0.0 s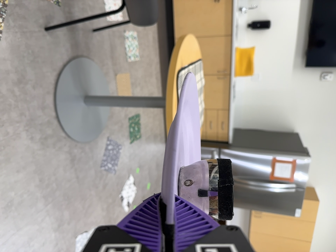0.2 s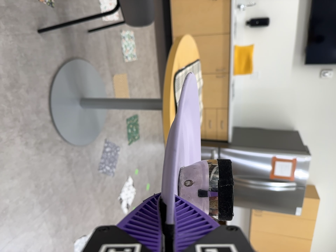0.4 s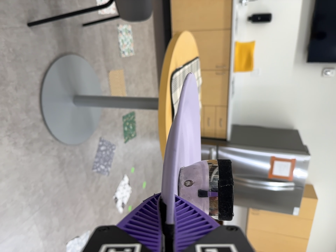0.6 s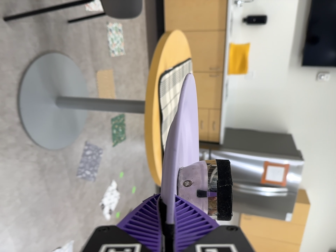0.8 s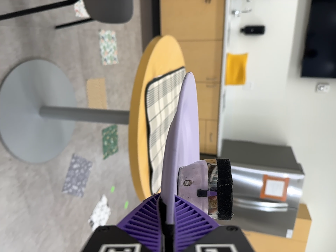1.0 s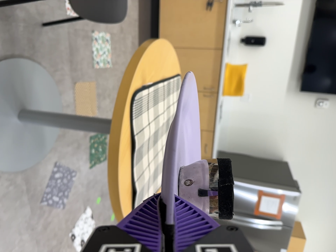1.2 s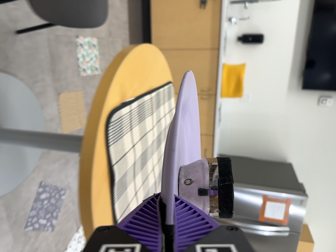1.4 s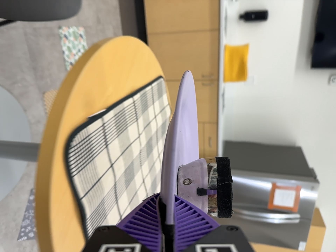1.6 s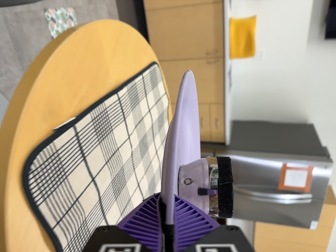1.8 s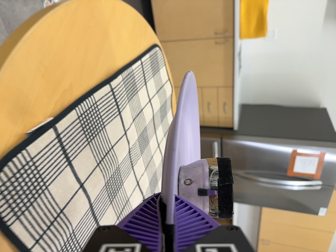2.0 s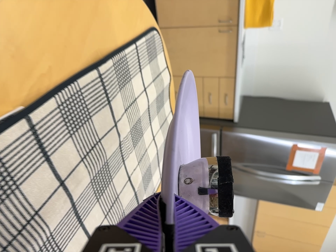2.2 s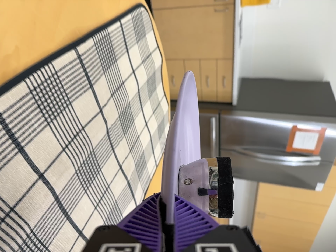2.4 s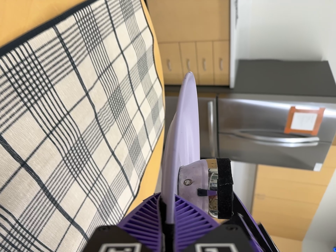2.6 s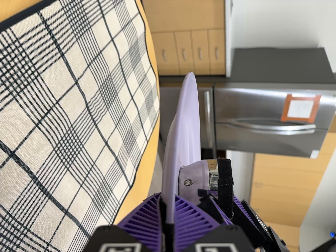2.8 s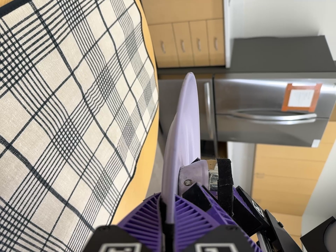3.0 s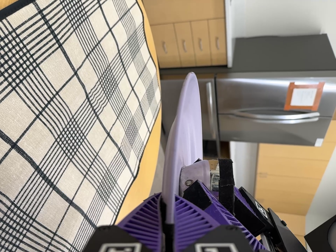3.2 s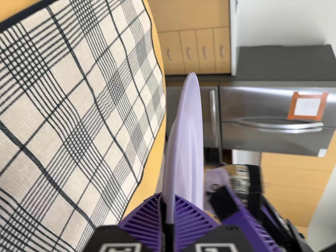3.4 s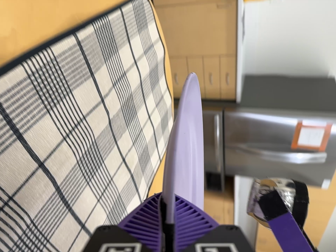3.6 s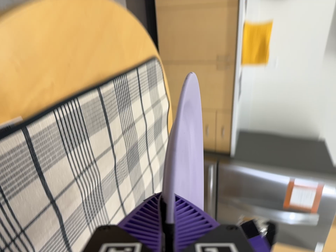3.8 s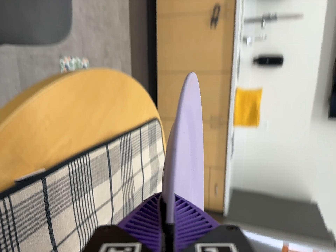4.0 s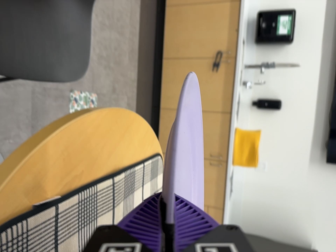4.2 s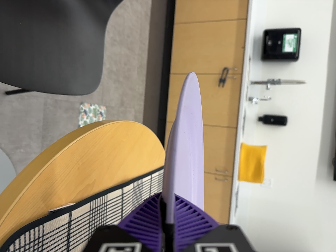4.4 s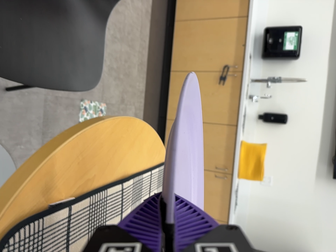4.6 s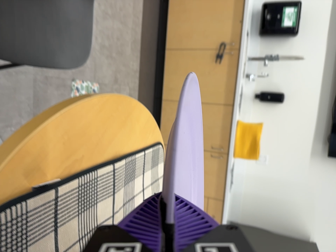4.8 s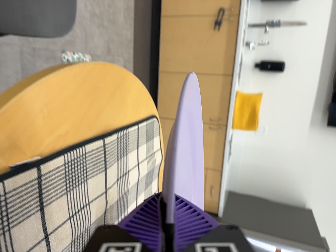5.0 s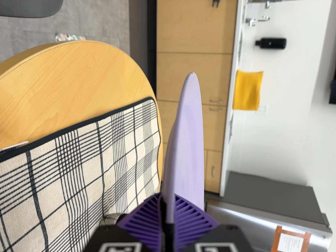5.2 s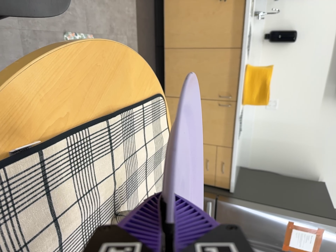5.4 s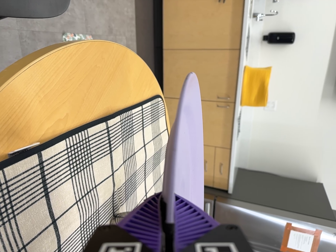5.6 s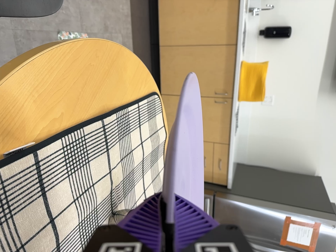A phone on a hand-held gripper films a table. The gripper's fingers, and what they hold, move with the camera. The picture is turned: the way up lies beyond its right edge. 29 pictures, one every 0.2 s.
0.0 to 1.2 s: The camera travels forward, about 60 cm, so what stands in front looms larger.
1.2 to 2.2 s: The camera travels forward and toward the top of its view, about 40 cm, so what stands in front looms larger. Its aim tips toward the bottom of its view by about 20 degrees.
2.2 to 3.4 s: The camera shifts only a little, or ends up much as it began.
3.4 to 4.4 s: The camera travels backward, about 18 cm. Its aim tips toward the top of its view by about 35 degrees, and the scene shifts downward. It rolls about its line of sight by about 15 degrees, and the scene rotates clockwise.
4.4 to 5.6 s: The camera travels forward, about 9 cm, so what stands in front looms larger. Its aim tips toward the bottom of its view by about 15 degrees, and the scene shifts upward.
The film runs forward here.
